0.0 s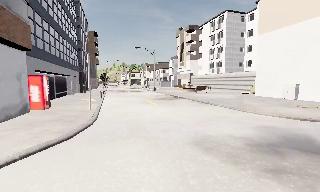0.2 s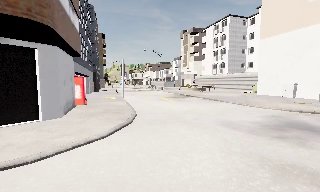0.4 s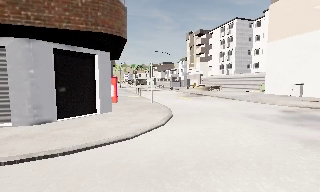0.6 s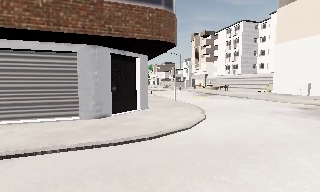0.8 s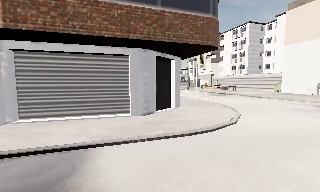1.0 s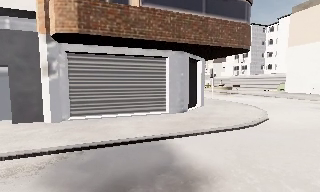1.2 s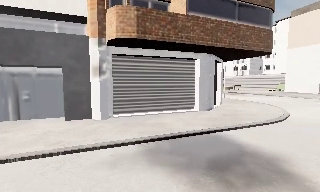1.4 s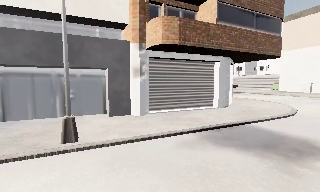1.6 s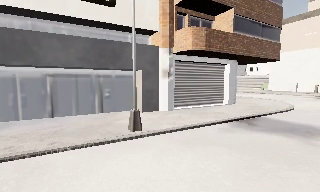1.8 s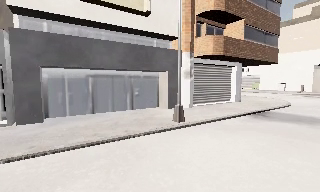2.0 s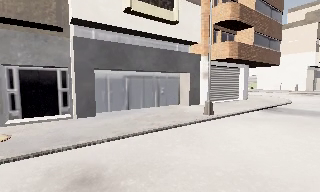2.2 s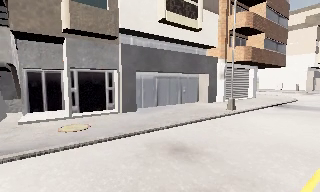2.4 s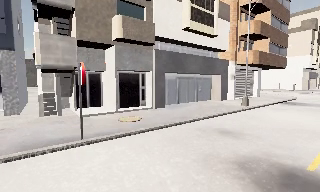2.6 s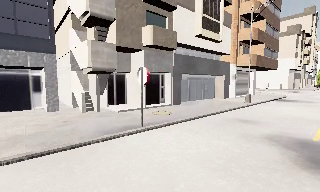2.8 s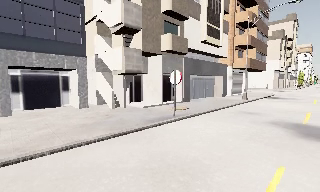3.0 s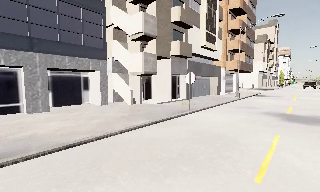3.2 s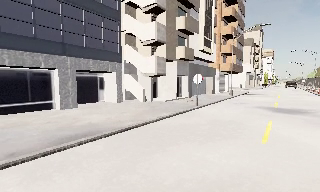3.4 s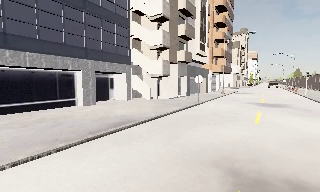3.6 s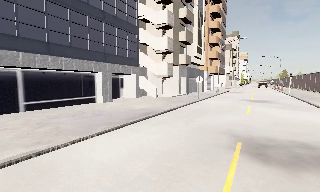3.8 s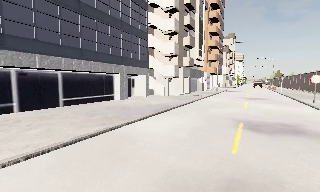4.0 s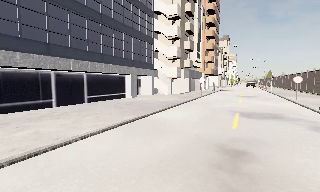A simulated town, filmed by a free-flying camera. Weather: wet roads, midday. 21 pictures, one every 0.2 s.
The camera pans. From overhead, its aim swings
clockwise.
0.0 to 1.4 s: The camera travels to its left and backward, about 16 m, so close, fixed things drift to the right.
1.4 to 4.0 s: The camera pans to its right, which is clockwise from overhead, by about 40 degrees. It travels to its left and backward, about 30 m, so close, fixed things drift to the right.
The film runs backward here.
